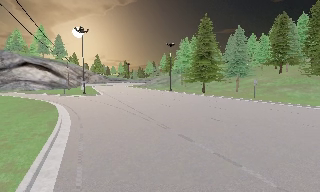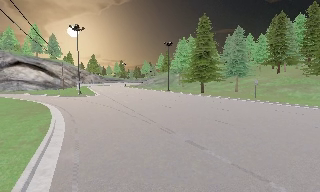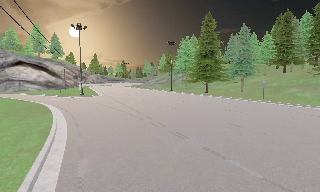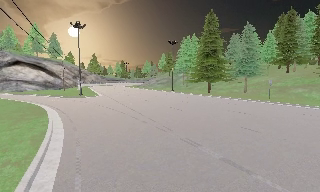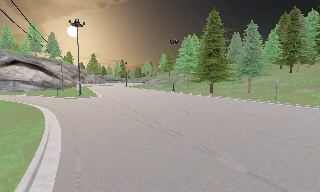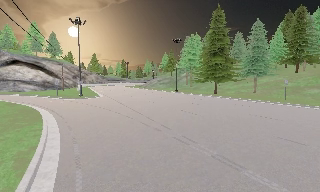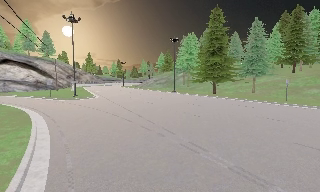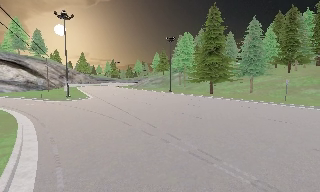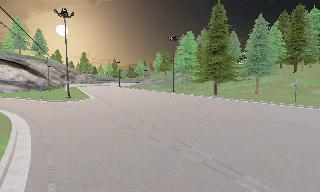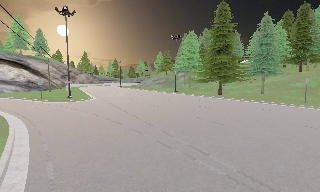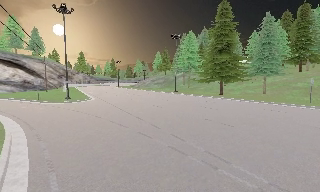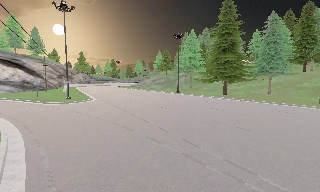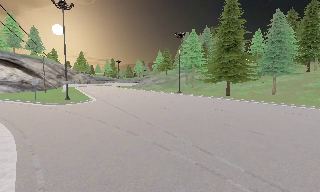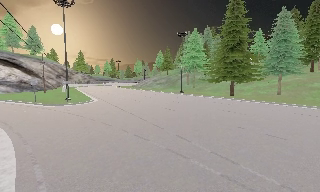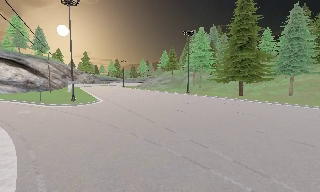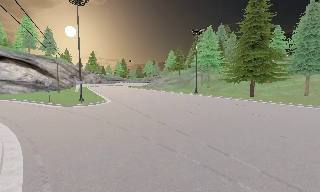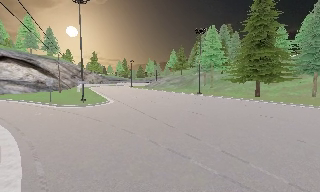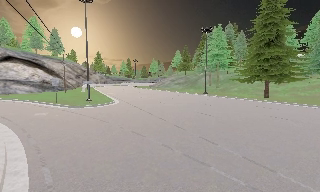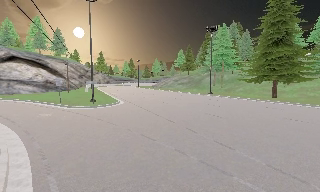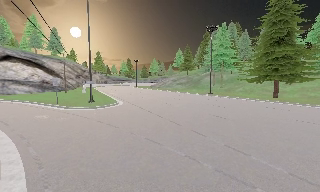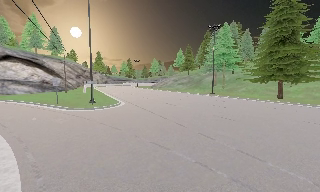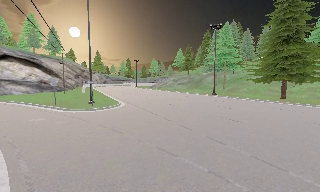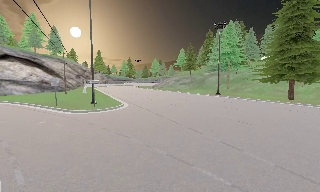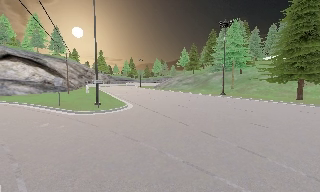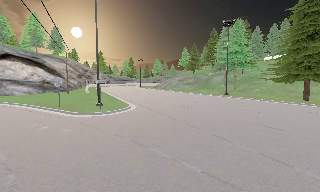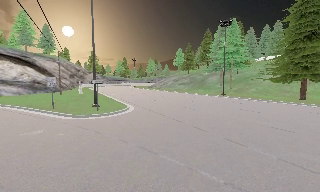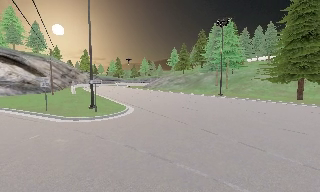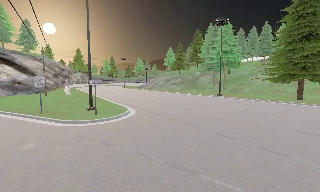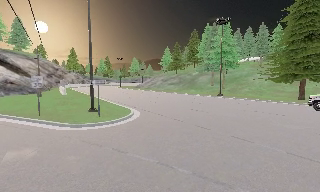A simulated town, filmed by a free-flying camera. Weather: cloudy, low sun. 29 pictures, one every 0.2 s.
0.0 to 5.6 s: The camera travels forward and to its left, about 20 m, so what stands in front looms larger.
The film runs forward here.
